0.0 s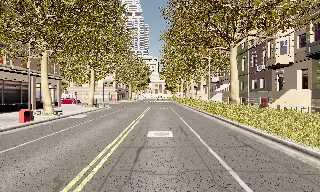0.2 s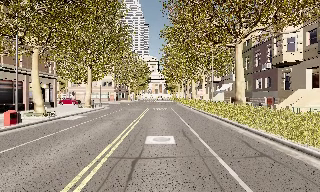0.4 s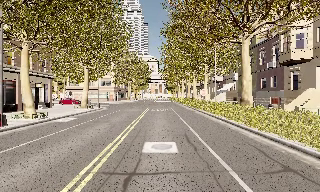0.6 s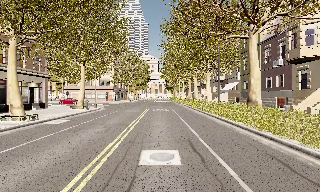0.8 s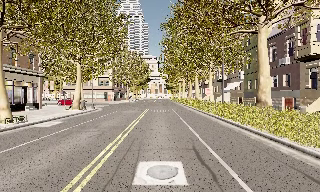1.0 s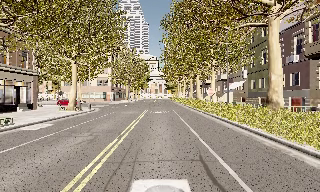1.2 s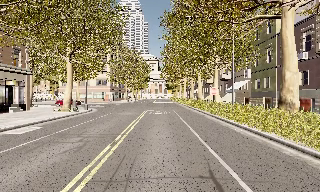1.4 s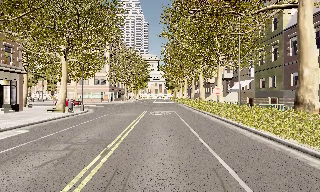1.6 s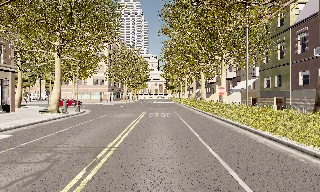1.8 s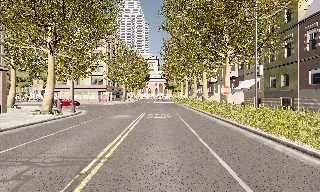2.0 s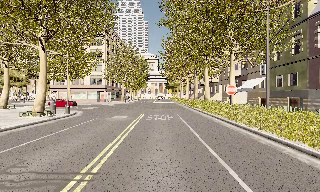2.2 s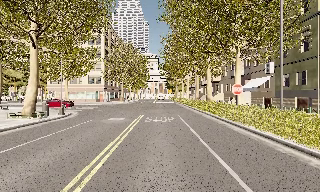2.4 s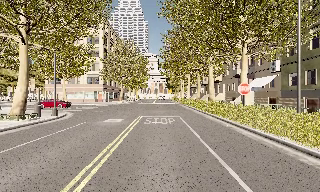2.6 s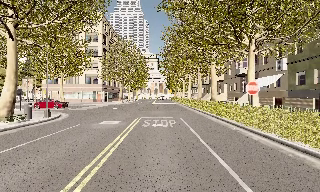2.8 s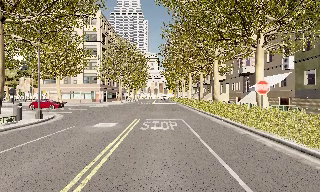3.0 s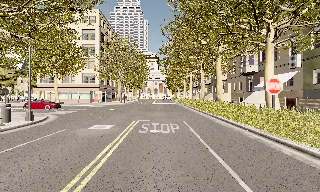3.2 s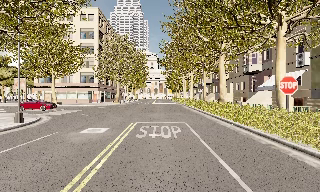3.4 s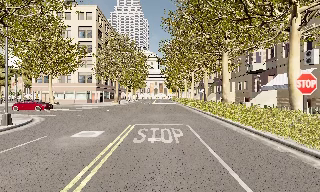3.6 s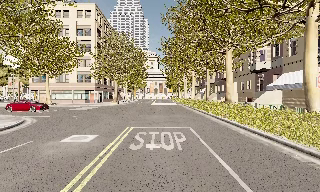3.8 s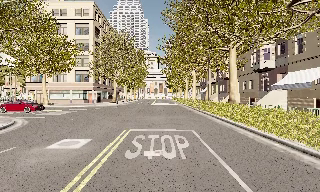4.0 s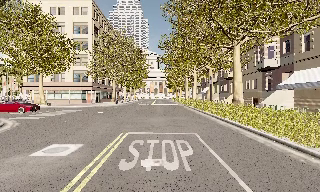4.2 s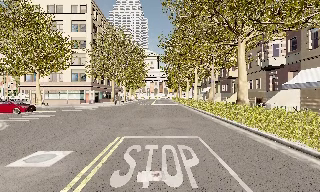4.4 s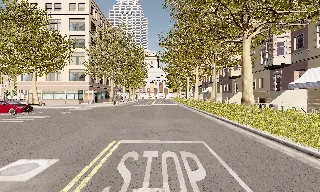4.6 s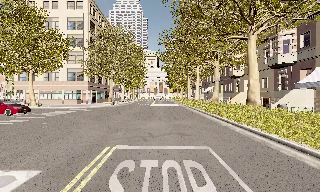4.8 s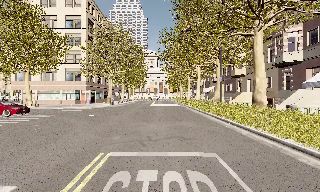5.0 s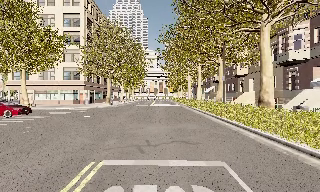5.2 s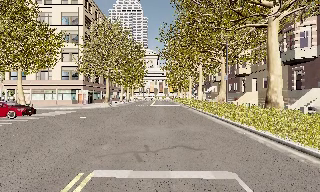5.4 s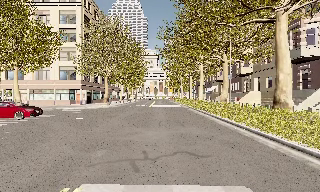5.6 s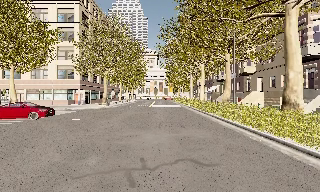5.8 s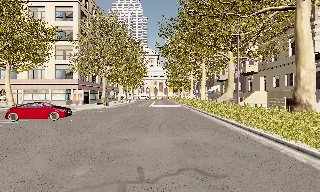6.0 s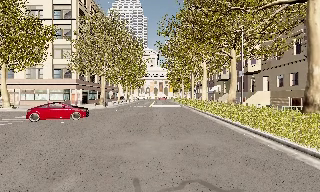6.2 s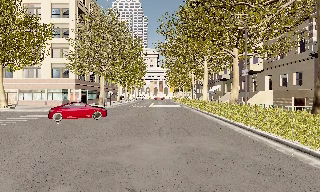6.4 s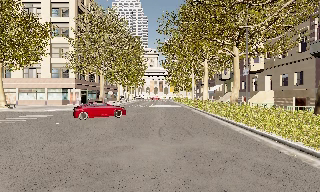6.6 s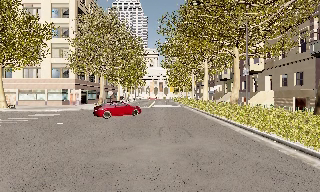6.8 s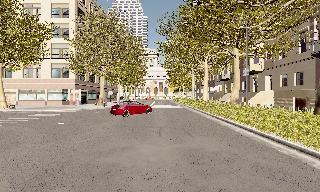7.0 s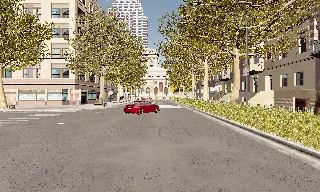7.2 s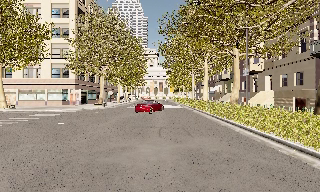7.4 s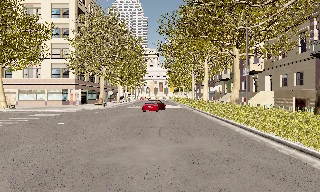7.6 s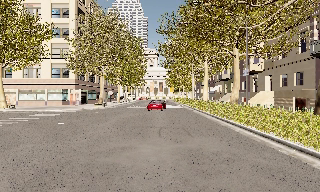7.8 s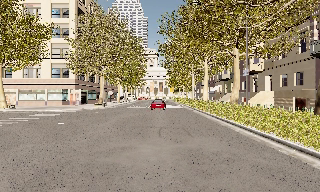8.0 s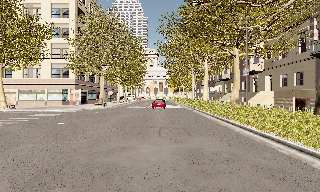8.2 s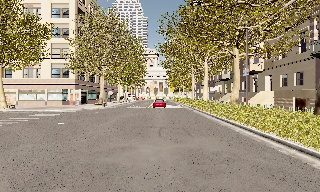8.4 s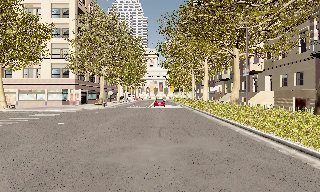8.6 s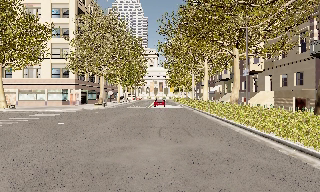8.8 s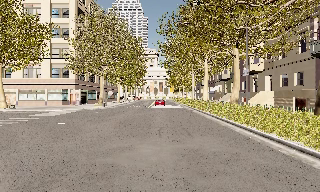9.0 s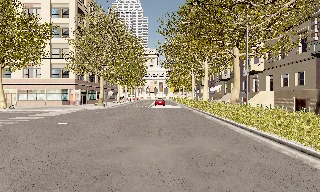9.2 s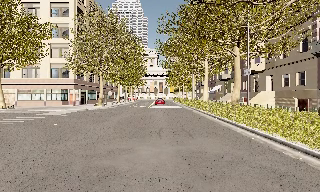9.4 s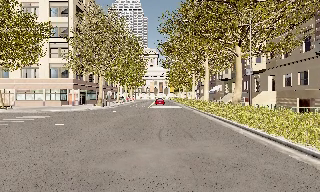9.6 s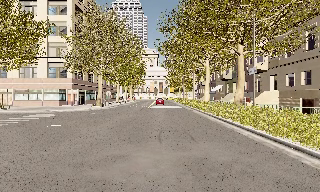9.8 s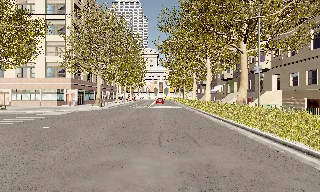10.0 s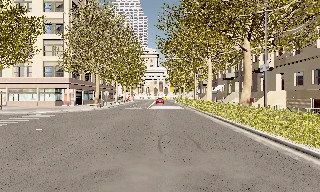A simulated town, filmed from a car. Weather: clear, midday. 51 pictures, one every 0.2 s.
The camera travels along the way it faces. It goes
forward.
0.0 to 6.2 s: The camera travels forward, about 25 m, so what stands in front looms larger.
6.2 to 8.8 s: The camera keeps its place and its aim.
8.8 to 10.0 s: The camera travels forward, about 2 m, so what stands in front looms larger. It gains speed.
The film runs forward here.
